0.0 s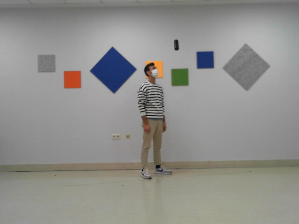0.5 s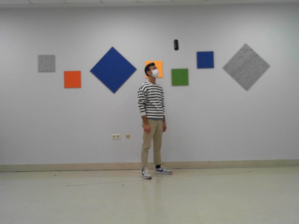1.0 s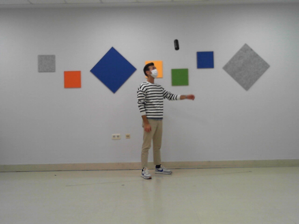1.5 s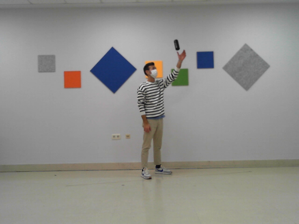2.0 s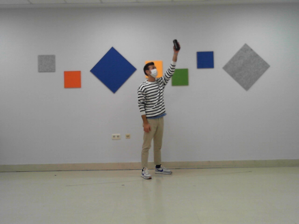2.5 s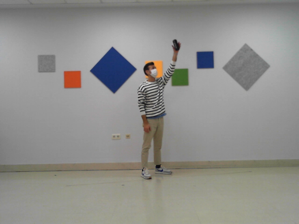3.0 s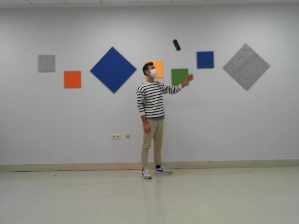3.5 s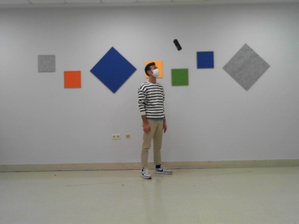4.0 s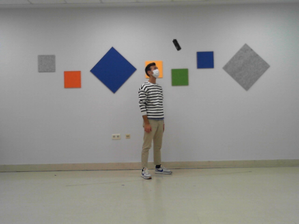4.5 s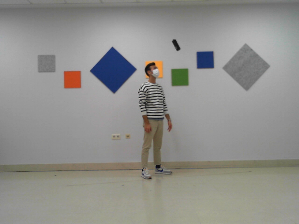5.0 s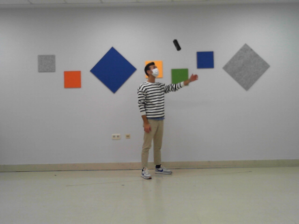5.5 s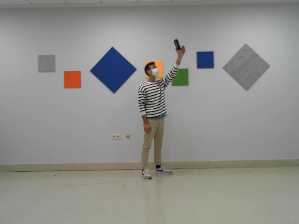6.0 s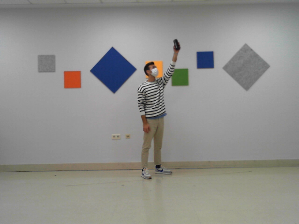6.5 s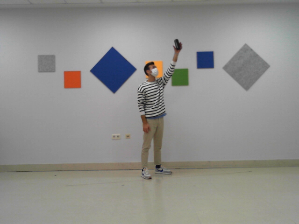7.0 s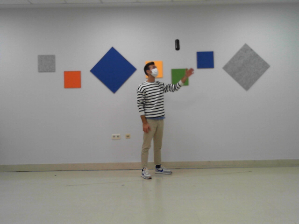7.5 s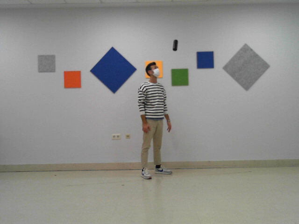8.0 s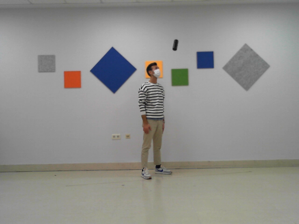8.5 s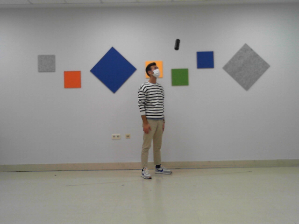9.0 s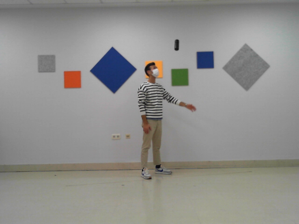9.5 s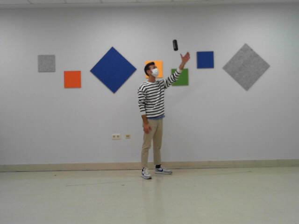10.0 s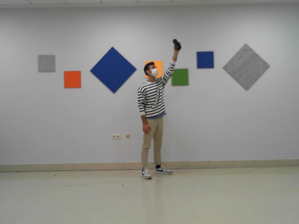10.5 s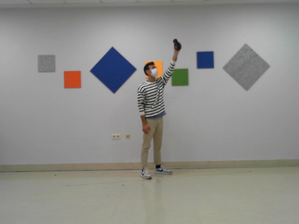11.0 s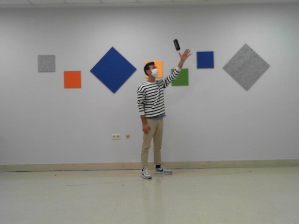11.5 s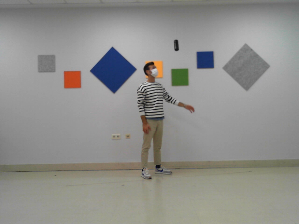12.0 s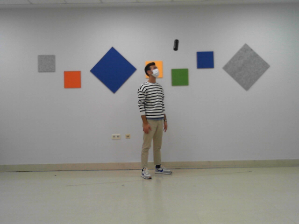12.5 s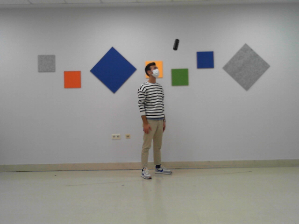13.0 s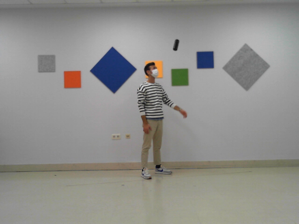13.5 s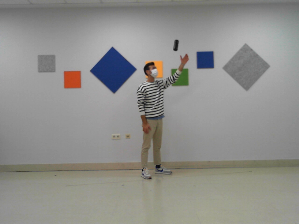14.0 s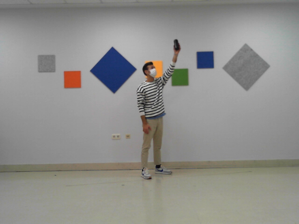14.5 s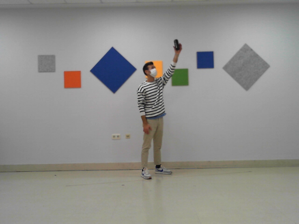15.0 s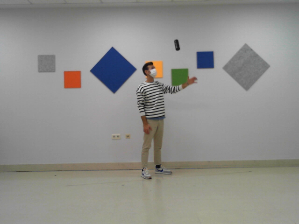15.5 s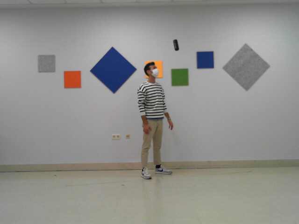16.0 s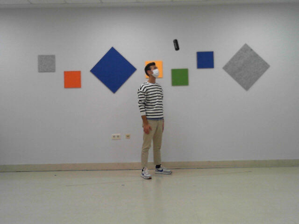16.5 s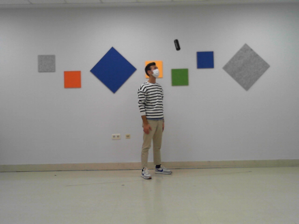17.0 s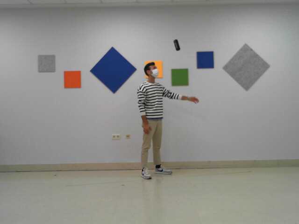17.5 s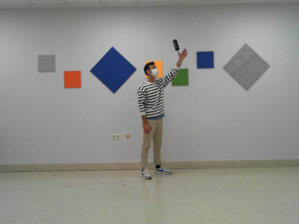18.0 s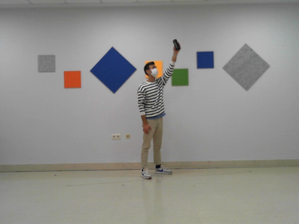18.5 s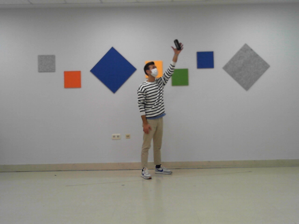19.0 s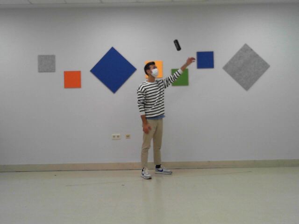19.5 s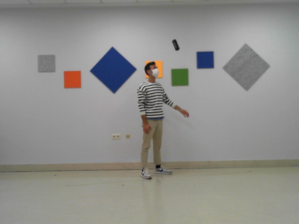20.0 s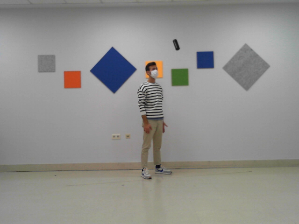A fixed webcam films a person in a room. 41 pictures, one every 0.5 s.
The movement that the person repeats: Reach up for a bottle in a high position, left hand.
